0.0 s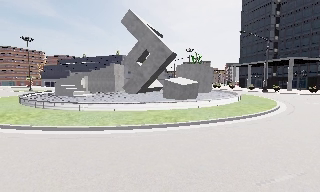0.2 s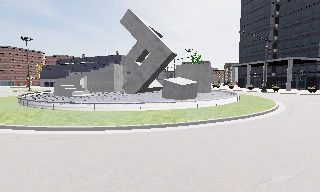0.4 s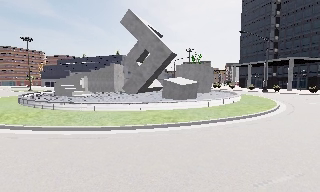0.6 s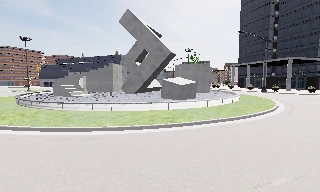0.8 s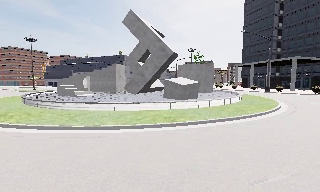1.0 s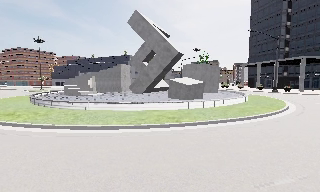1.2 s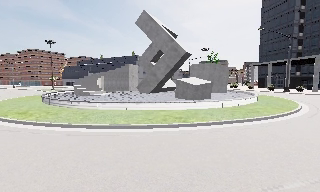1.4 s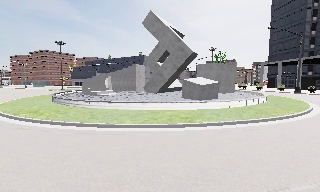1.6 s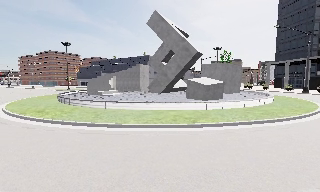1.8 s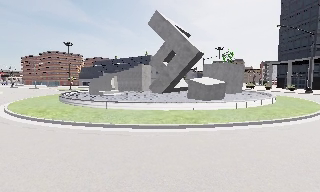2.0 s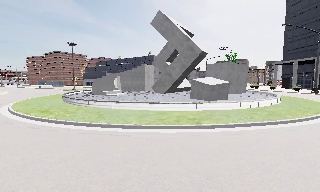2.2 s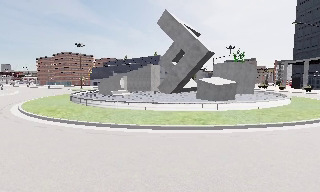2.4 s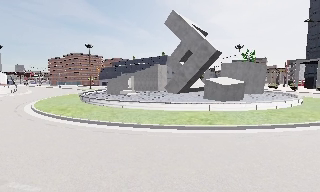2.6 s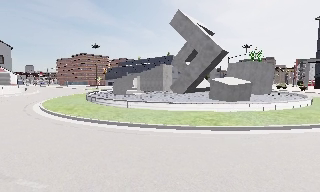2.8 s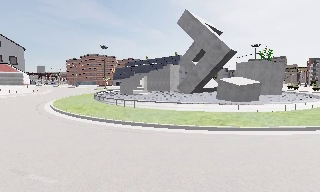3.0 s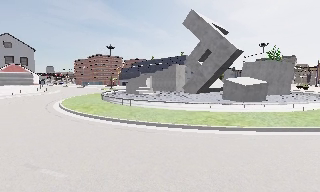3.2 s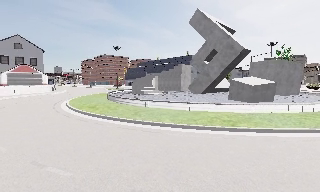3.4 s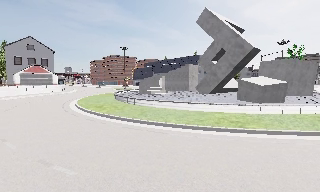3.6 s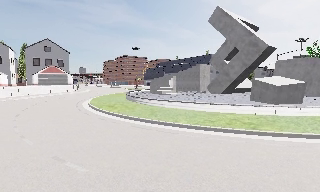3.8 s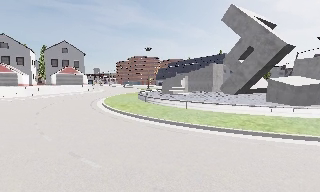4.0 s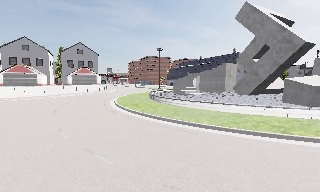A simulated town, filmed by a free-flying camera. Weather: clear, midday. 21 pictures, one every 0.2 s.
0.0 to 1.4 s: The camera shifts only a little, or ends up much as it began.
1.4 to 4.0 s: The camera swings to its left by about 30 degrees, and the scene slides to the right. It travels to its right, about 0.5 m.
The film runs forward here.
